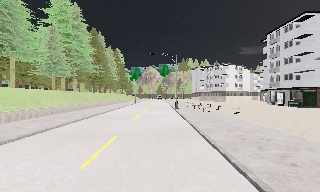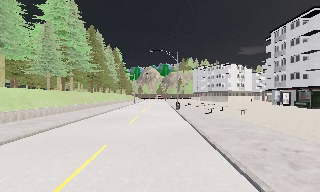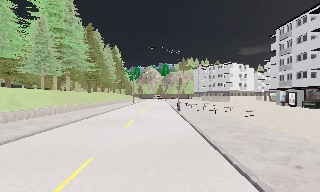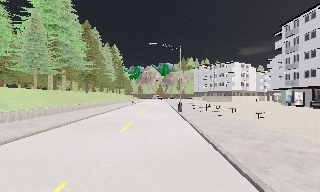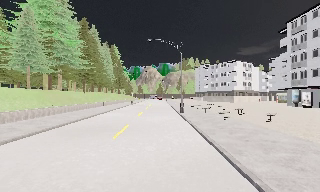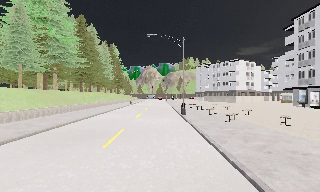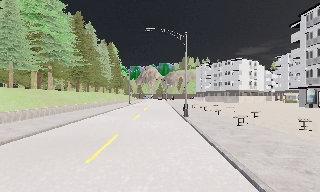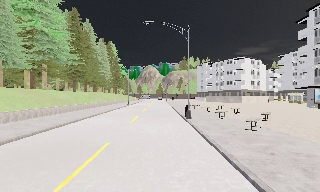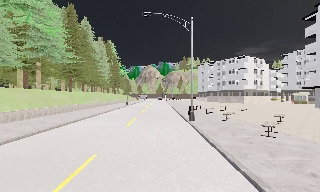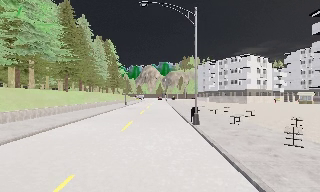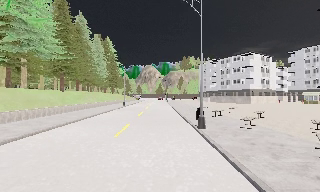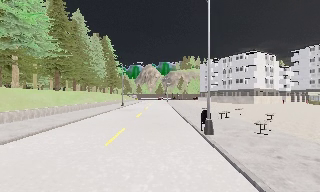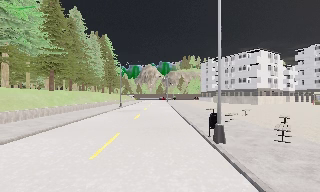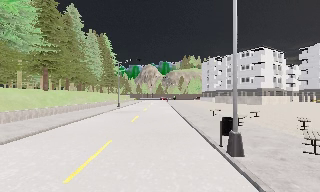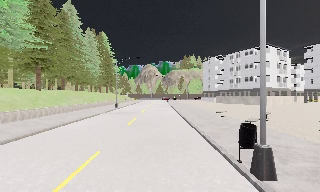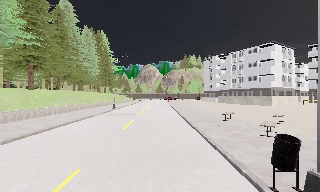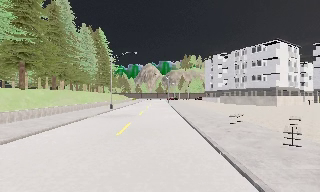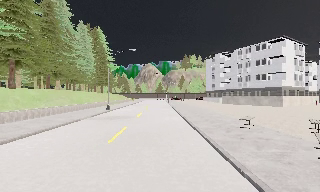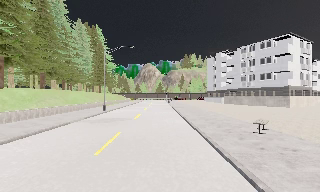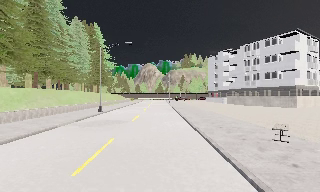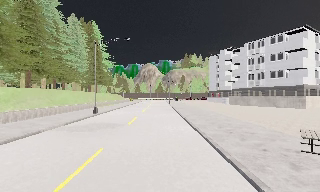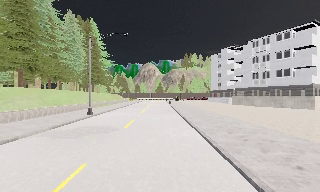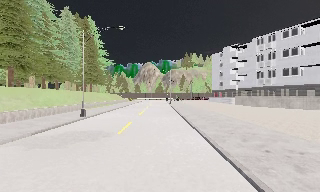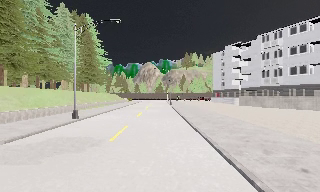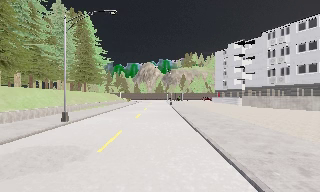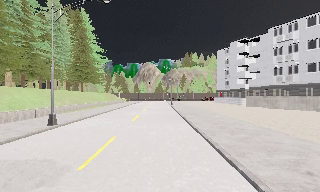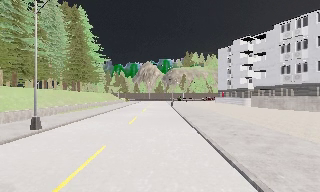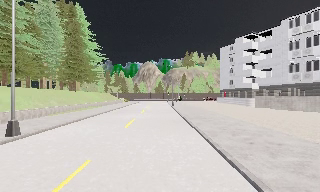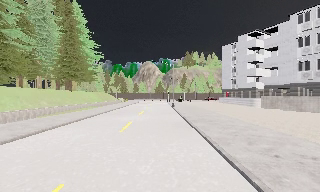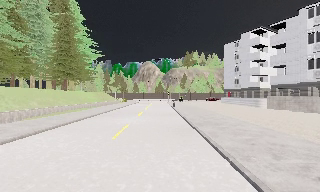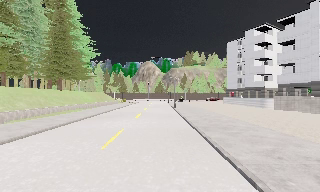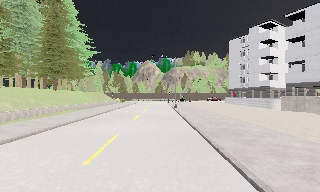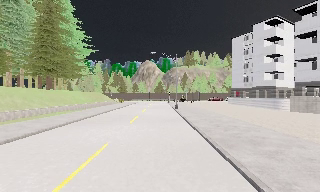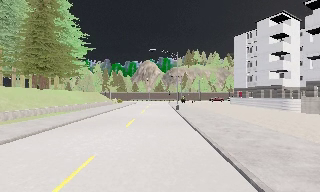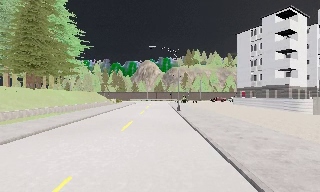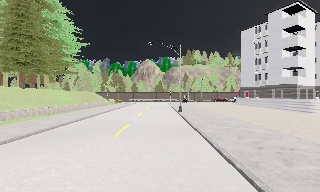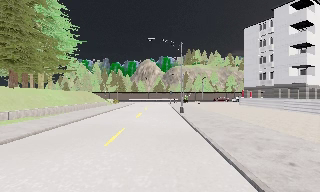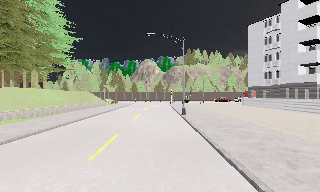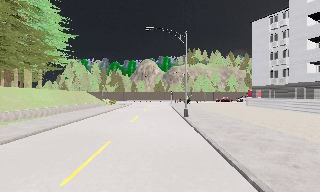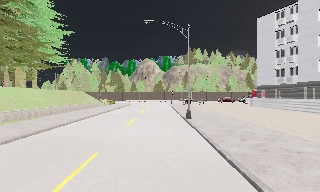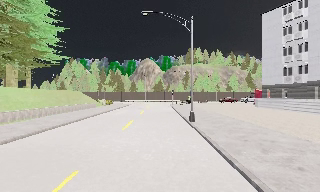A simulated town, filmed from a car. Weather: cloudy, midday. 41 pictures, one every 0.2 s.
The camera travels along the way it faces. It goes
forward.
0.0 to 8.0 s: The camera travels forward, about 55 m, so what stands in front looms larger.
The film runs forward here.
